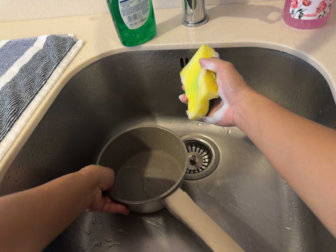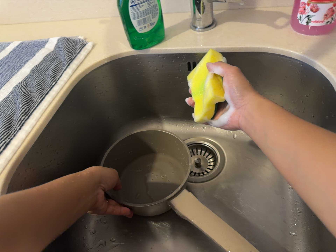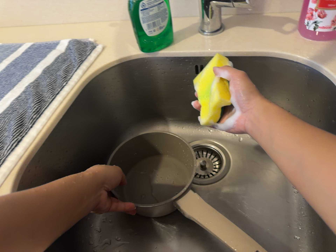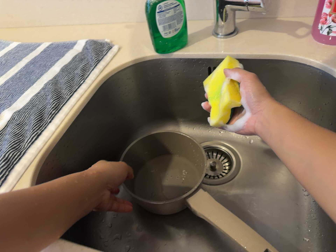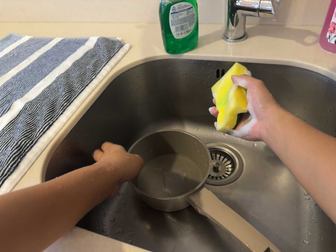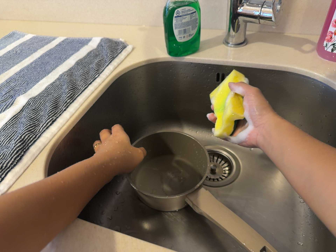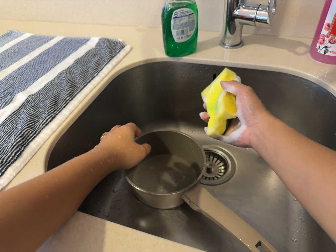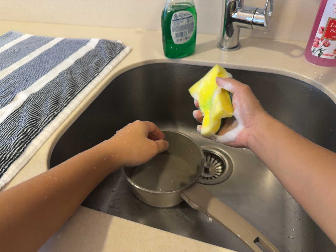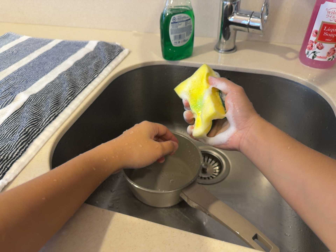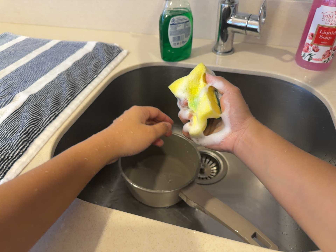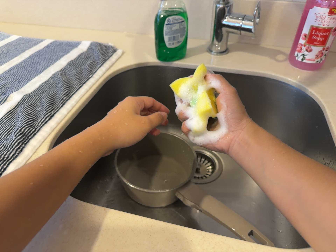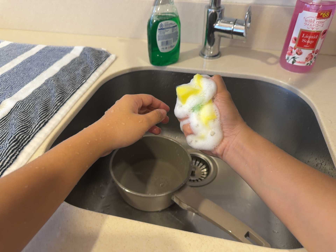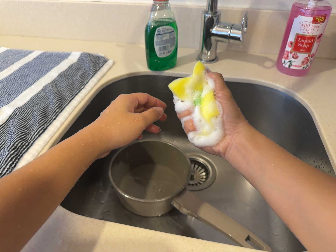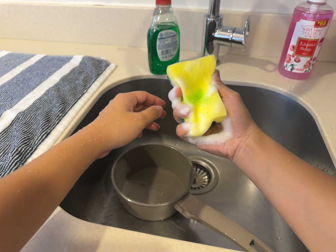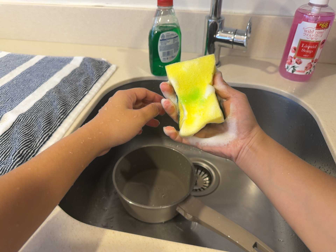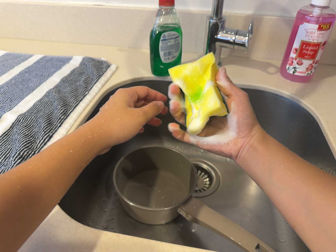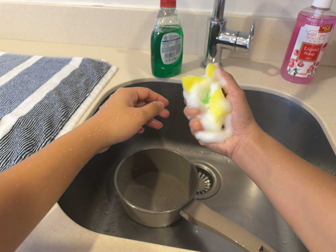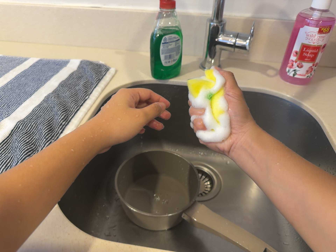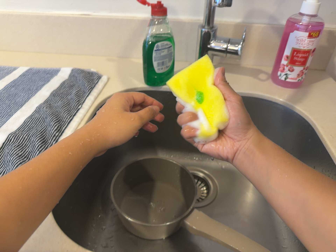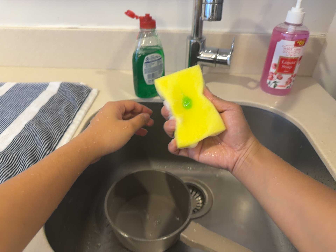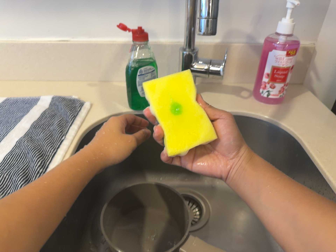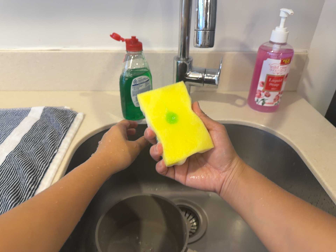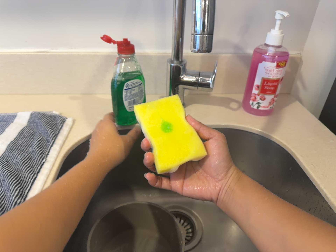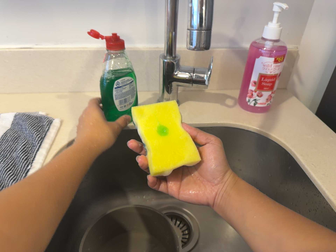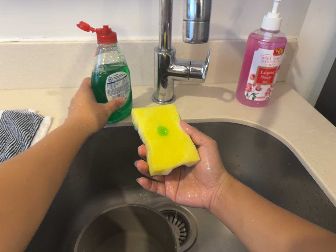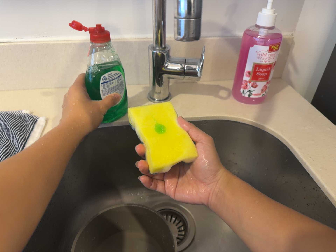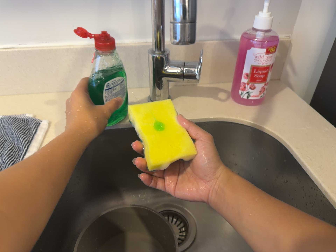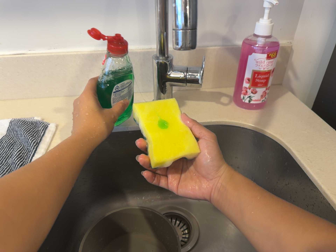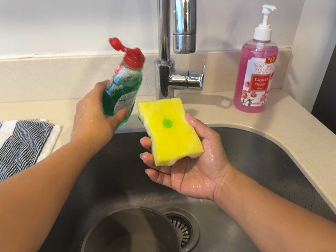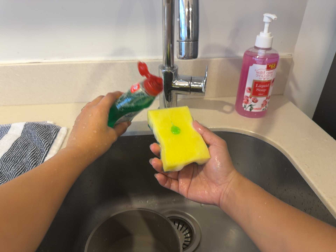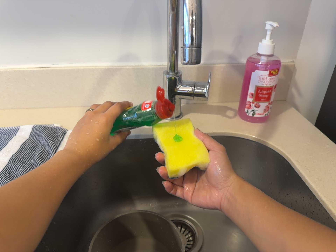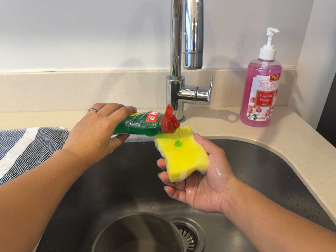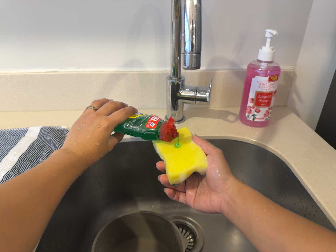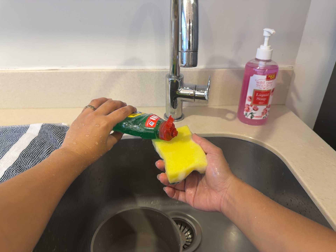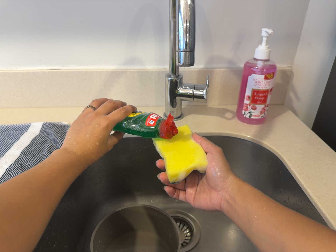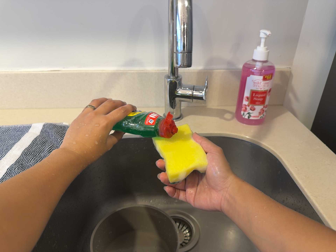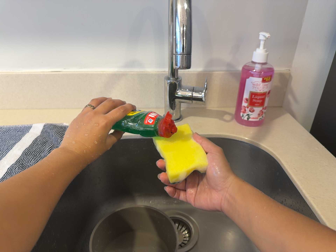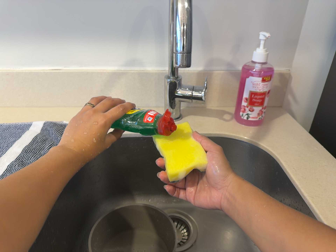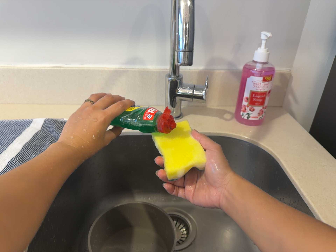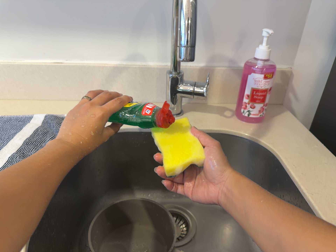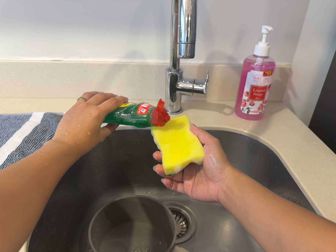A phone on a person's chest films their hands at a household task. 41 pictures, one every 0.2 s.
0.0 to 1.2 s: The camera rolls about its line of sight by about 10 degrees, and the scene rotates clockwise.
1.2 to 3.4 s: The camera pans to its right by about 10 degrees. It travels to its left, about 8 cm.
3.4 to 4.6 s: The camera swings to its right by about 10 degrees, and the scene slides to the left. It travels forward and toward the top of its view, about 9 cm, so what stands in front looms larger.
4.6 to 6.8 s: The camera travels backward, about 8 cm, so what stands in front gets smaller.
6.8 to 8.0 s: The camera keeps its place and its aim.
The film runs backward here.
